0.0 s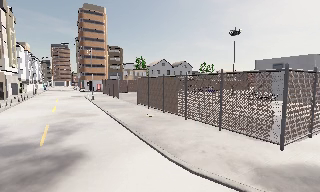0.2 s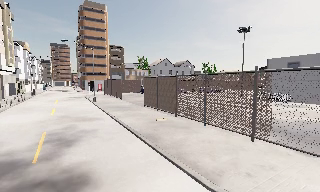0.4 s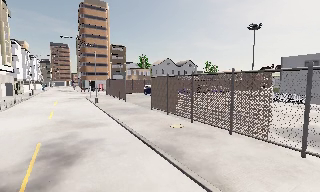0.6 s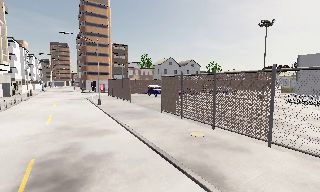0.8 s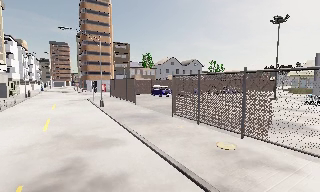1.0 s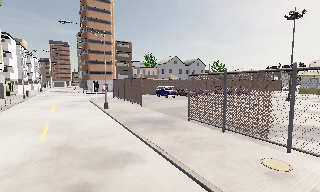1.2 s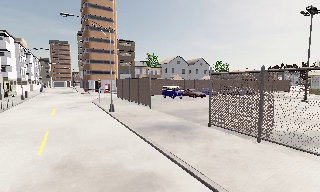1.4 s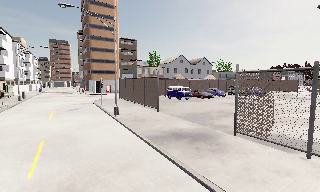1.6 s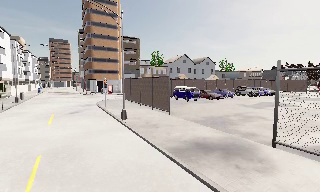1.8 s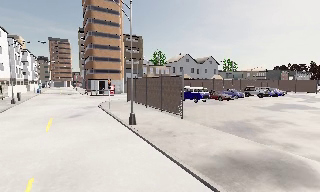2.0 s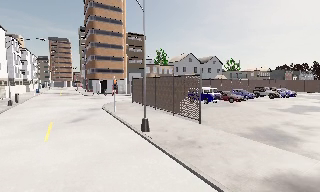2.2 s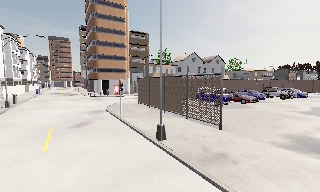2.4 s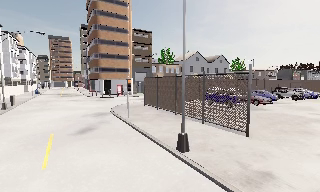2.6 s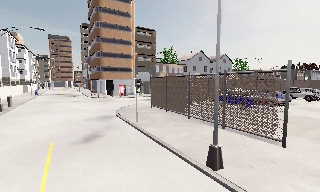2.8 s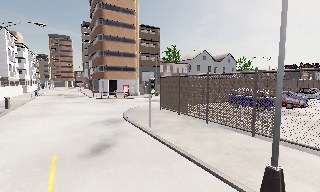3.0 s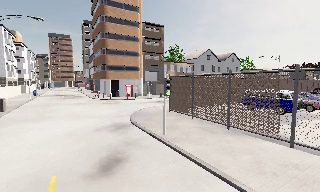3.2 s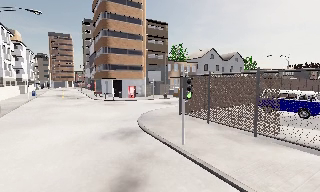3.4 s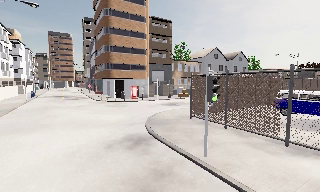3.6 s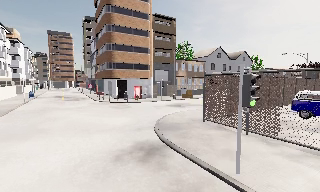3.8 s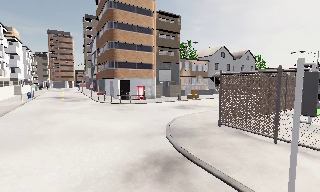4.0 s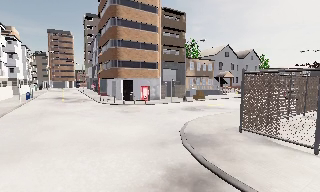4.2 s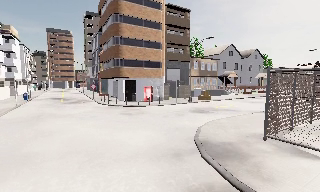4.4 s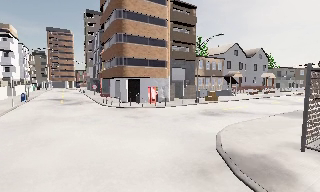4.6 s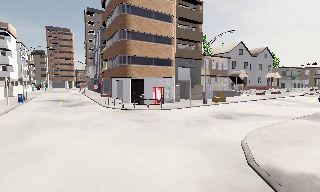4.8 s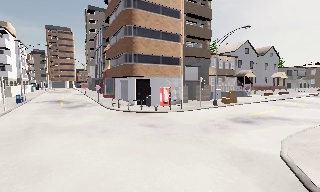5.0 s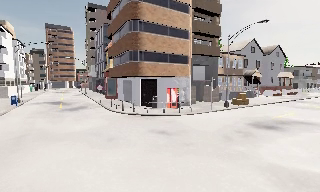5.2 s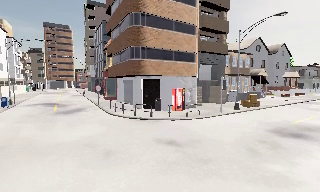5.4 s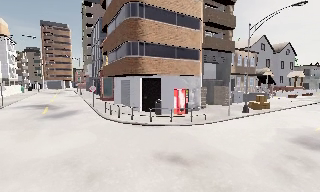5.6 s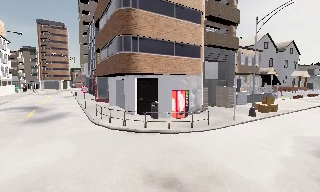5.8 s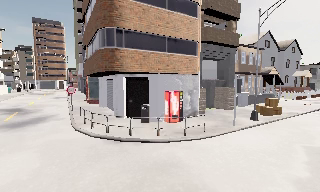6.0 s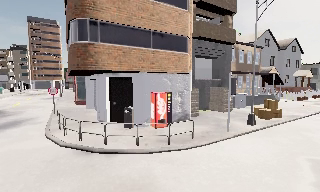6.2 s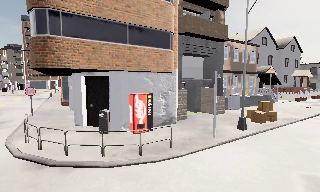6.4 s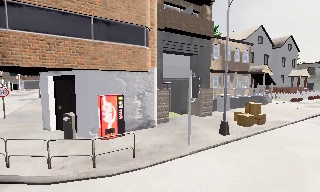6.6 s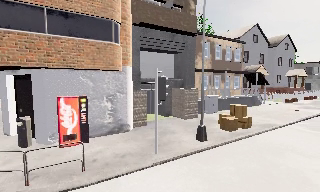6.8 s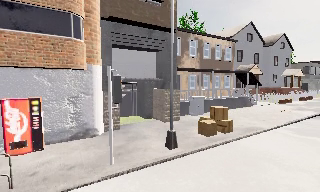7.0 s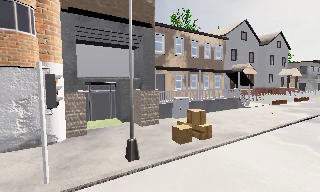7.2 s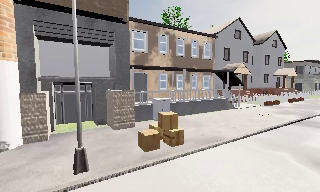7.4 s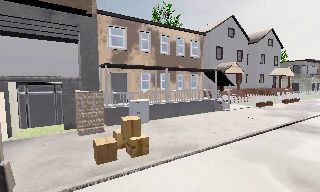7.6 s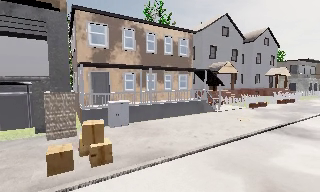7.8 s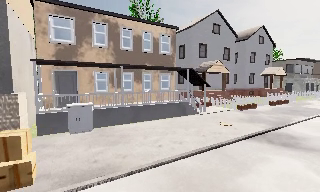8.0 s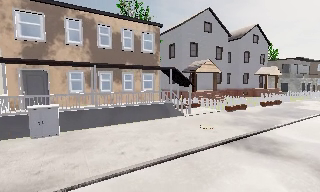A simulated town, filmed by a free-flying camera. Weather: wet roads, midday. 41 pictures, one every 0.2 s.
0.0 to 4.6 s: The camera travels forward and to its left, about 35 m, so what stands in front looms larger.
4.6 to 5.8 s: The camera travels forward, about 8 m, so what stands in front looms larger.
5.8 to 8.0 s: The camera travels to its right and forward, about 17 m, so close, fixed things drift to the left.
The film runs forward here.
